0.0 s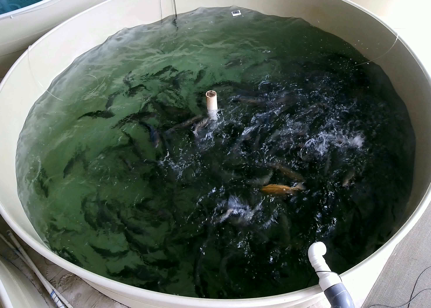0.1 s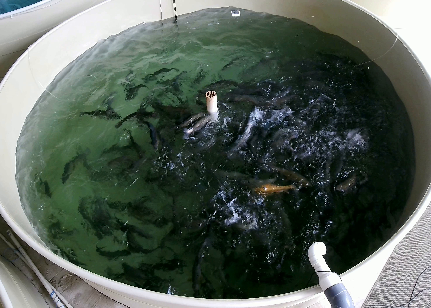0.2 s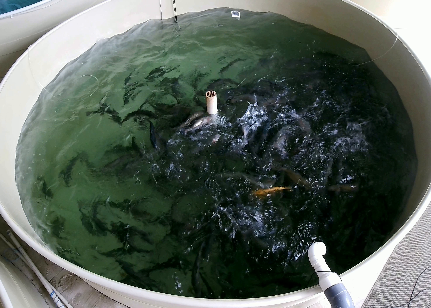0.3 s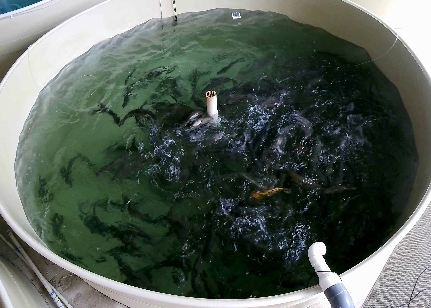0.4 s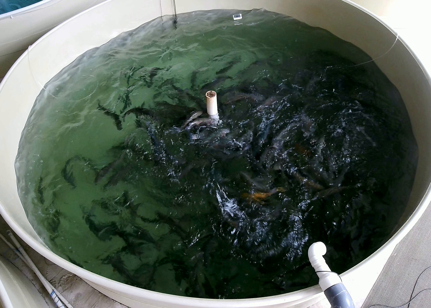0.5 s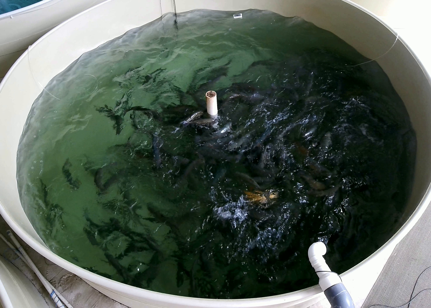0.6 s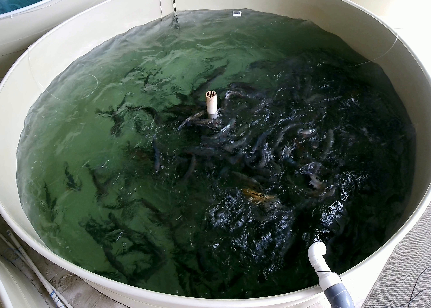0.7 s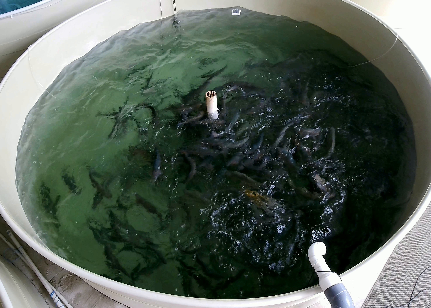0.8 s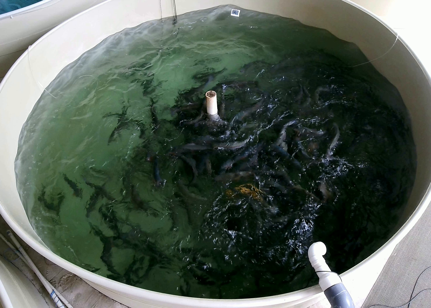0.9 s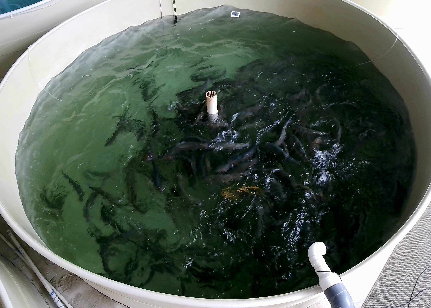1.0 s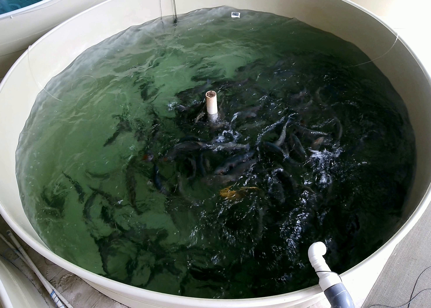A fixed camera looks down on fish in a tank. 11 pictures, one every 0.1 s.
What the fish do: Strong feeding.
